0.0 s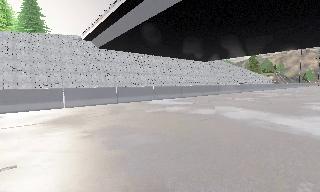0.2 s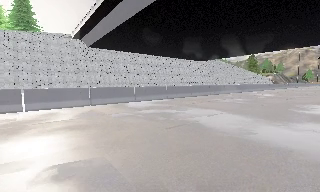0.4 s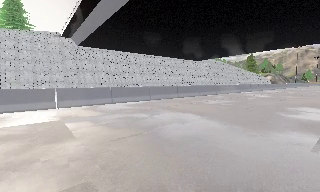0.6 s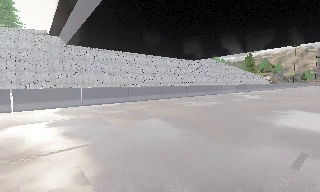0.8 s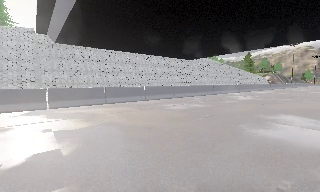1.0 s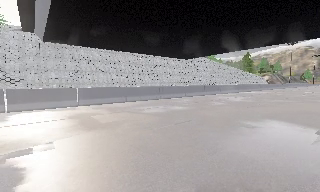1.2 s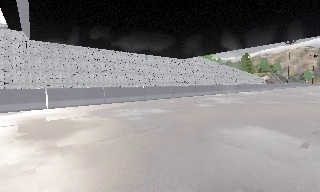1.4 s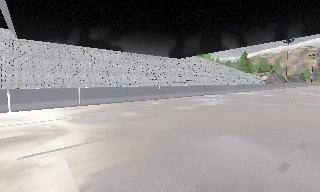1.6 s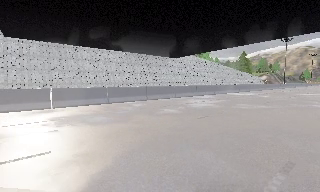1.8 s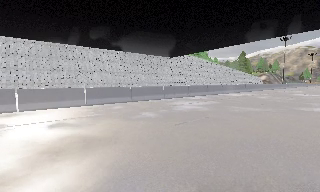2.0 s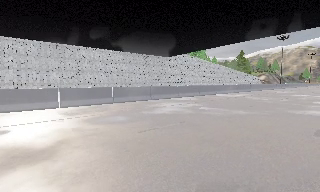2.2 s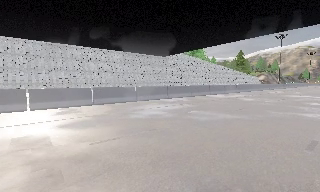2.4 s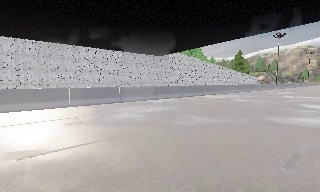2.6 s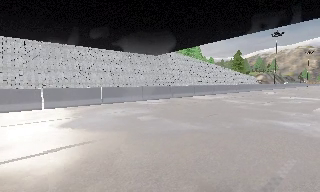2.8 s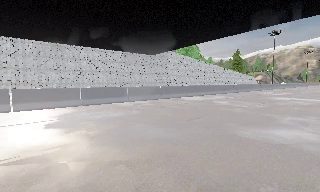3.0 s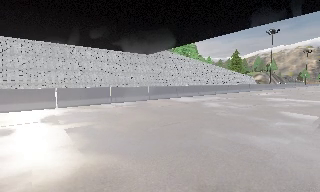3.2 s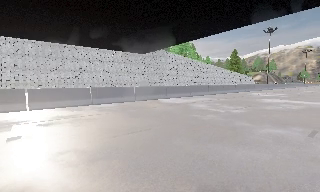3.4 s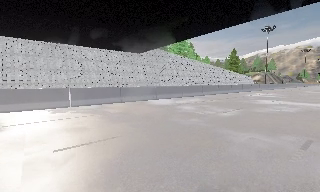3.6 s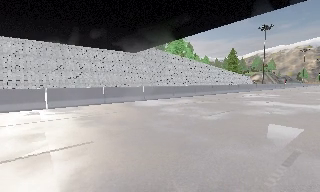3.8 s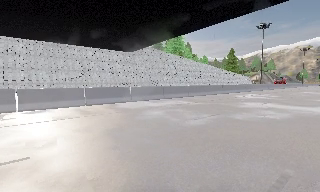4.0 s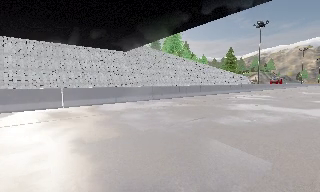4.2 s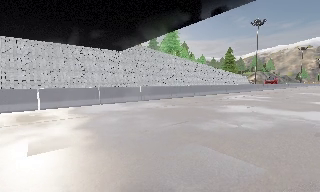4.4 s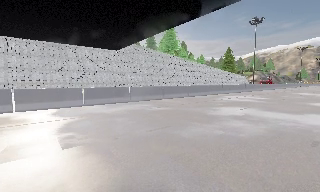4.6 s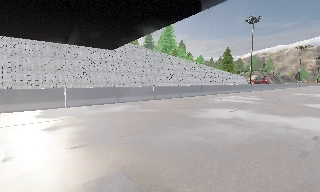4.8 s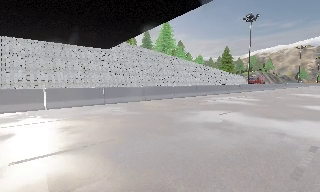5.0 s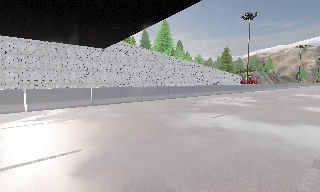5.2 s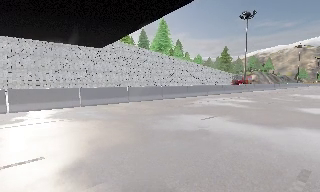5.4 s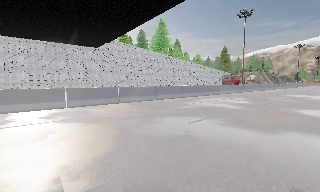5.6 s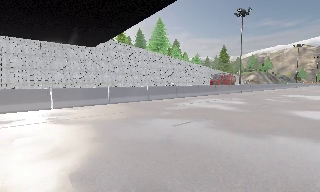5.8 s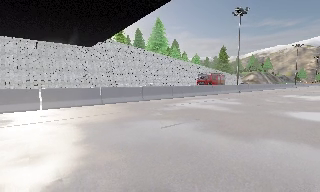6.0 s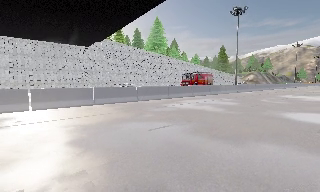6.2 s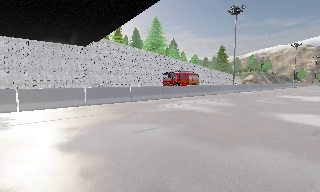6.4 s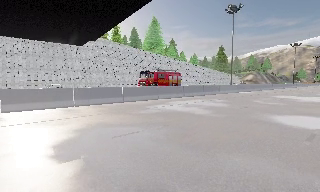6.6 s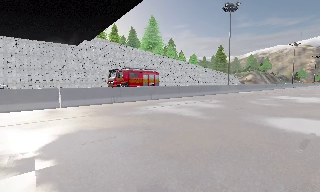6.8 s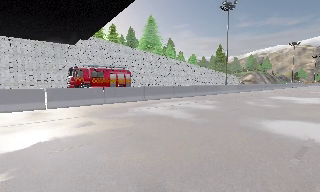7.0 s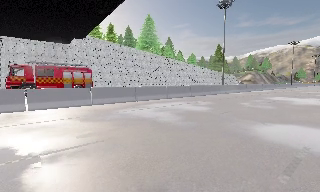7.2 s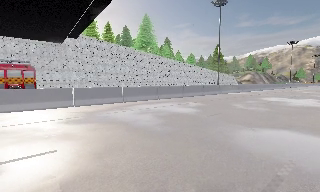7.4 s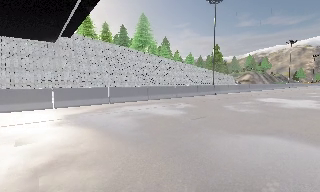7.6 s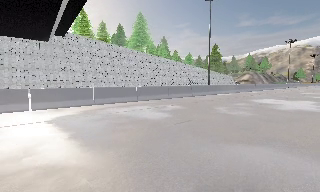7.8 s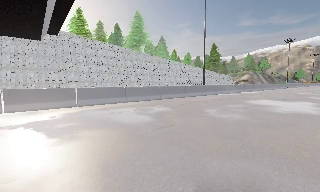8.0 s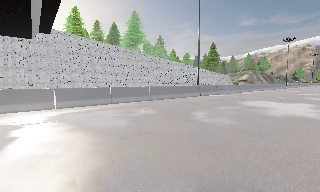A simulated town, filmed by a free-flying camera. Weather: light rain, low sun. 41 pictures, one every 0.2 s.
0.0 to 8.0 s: The camera travels to its right and forward, about 50 m, so close, fixed things drift to the left. It loses speed.
The film runs forward here.
